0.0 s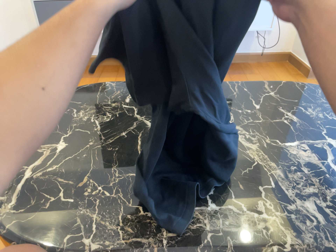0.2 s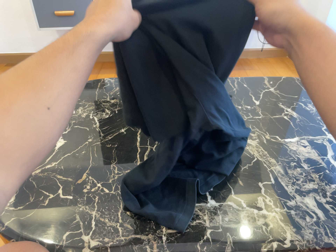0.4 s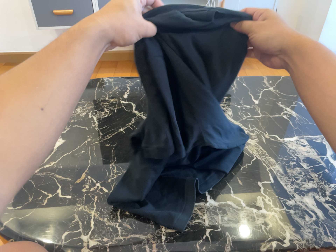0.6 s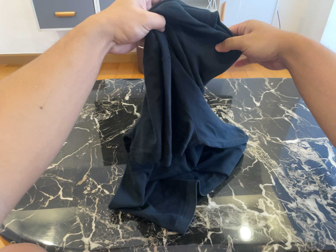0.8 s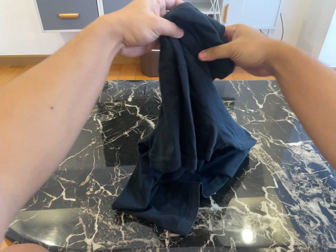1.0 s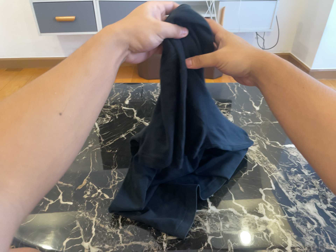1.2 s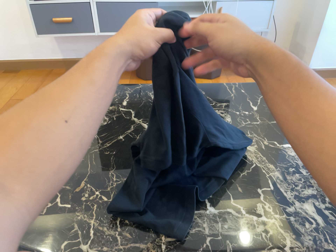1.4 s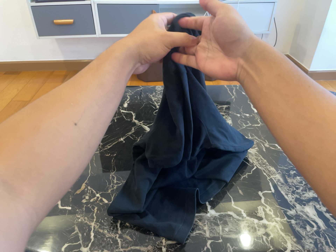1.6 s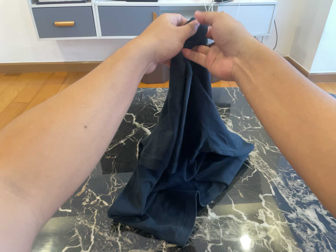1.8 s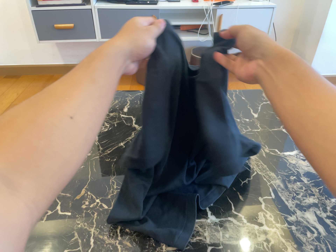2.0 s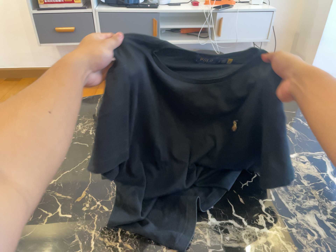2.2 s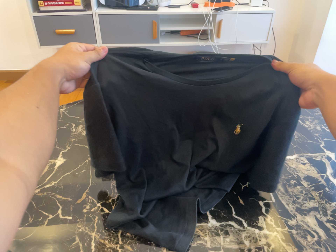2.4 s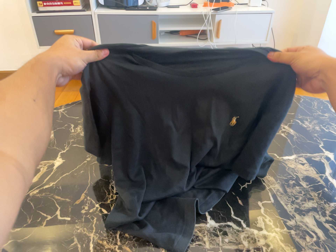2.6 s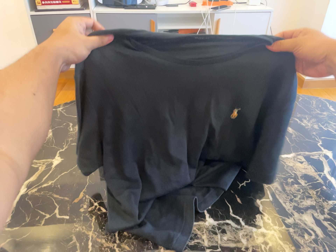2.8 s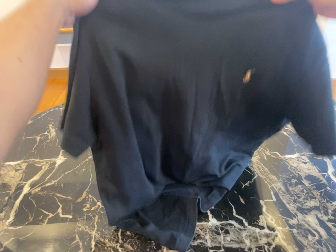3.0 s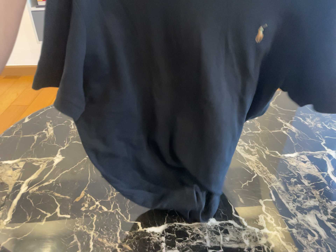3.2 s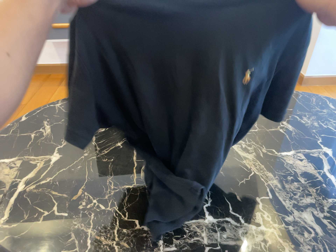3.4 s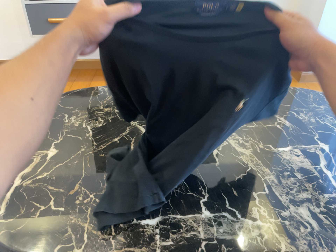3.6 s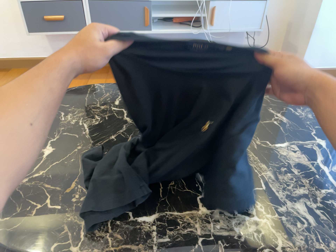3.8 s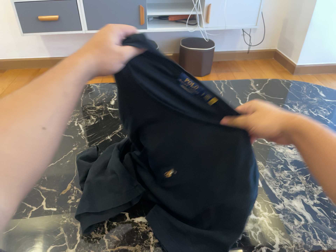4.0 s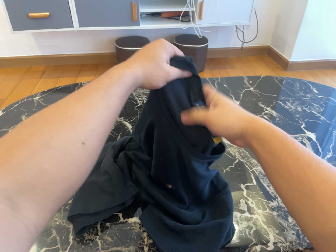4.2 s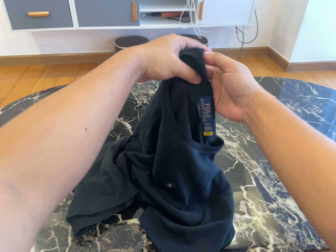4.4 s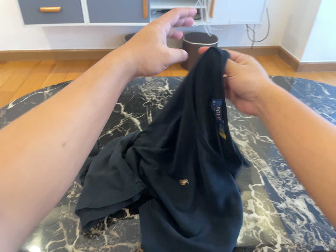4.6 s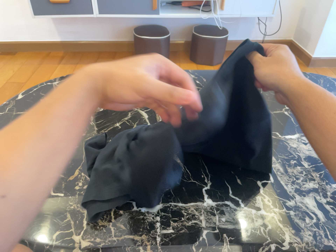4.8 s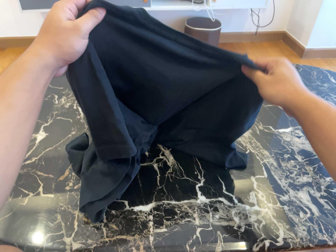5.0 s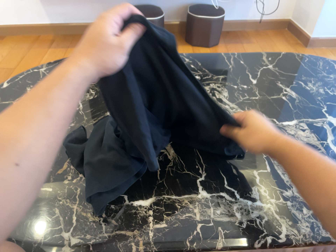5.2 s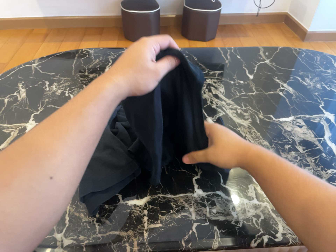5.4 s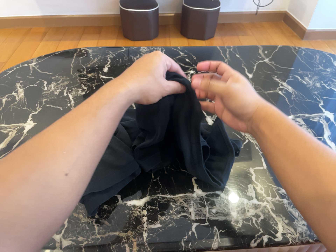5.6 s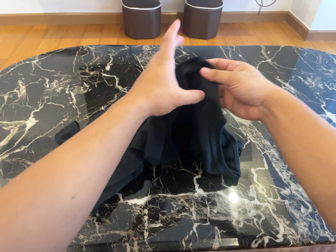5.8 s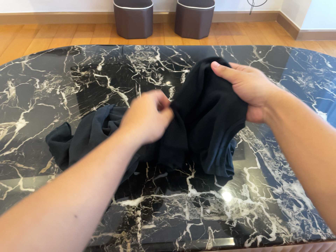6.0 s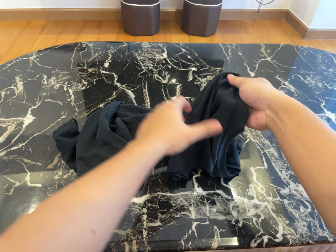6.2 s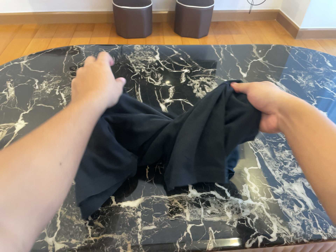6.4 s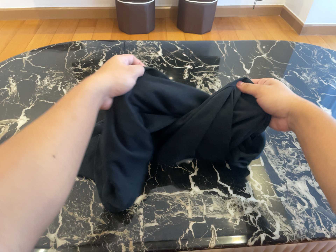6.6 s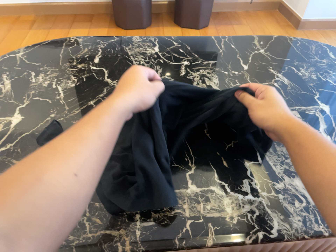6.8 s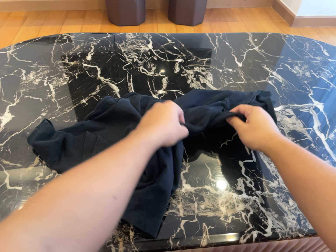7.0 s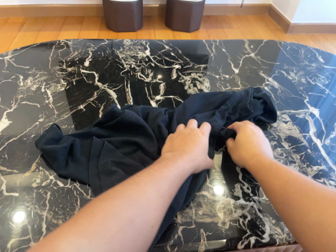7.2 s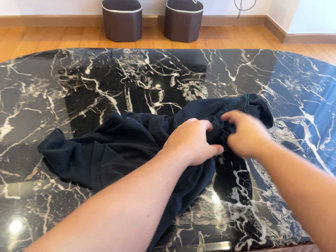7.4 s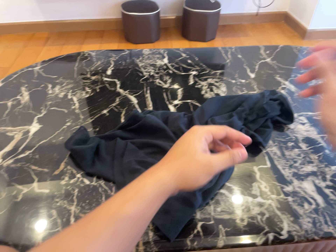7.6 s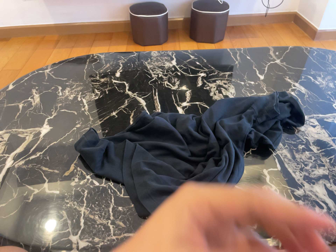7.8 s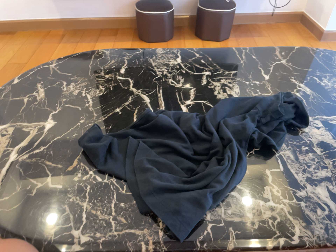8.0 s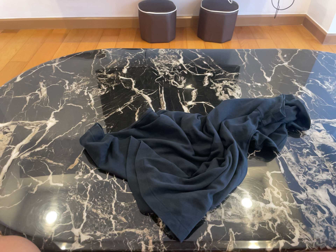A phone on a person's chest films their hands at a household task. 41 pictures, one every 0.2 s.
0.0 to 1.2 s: The camera keeps its place and its aim.
1.2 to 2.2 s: The camera shifts only a little, or ends up much as it began.
2.2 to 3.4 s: The camera keeps its place and its aim.
3.4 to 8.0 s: The camera travels forward, about 7 cm, so what stands in front looms larger. Its aim tips toward the bottom of its view by about 10 degrees, and the scene shifts upward.
The film runs backward here.
